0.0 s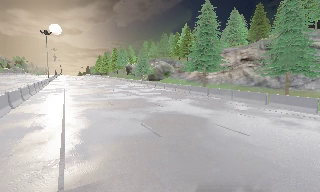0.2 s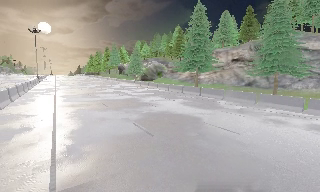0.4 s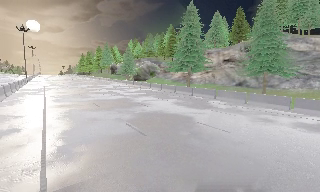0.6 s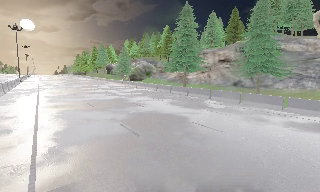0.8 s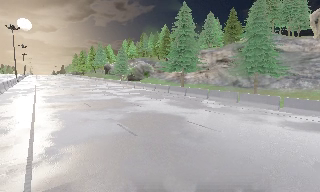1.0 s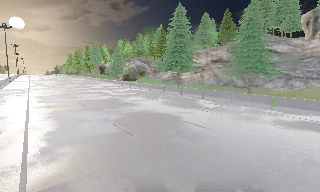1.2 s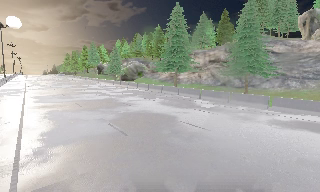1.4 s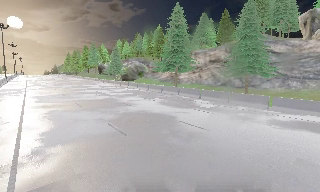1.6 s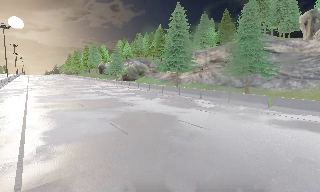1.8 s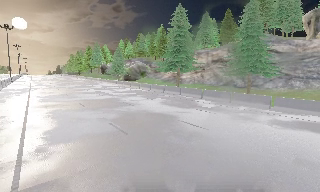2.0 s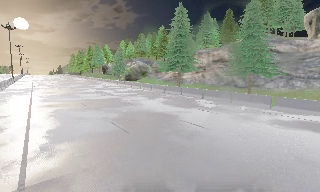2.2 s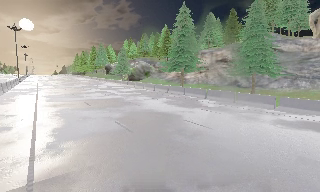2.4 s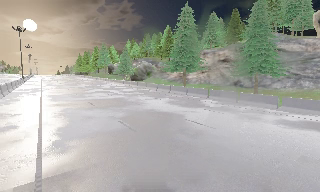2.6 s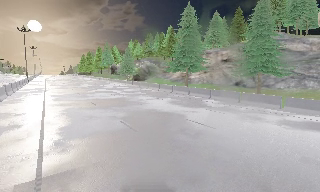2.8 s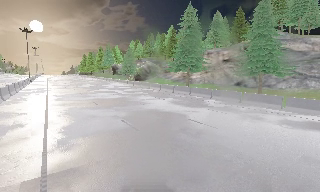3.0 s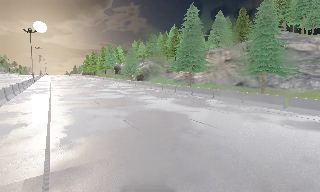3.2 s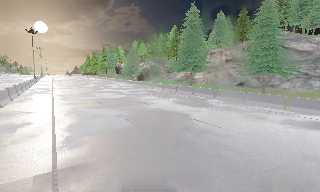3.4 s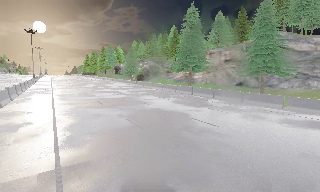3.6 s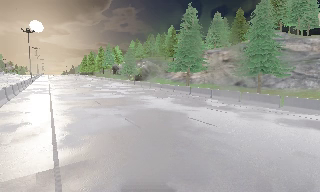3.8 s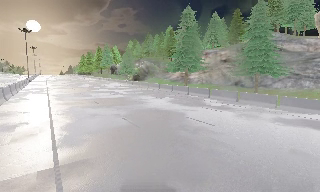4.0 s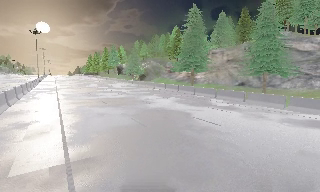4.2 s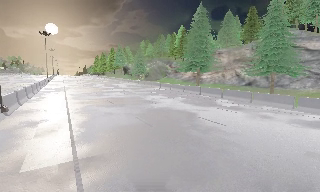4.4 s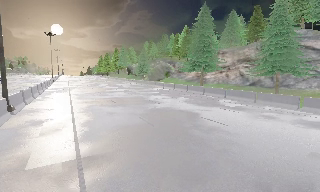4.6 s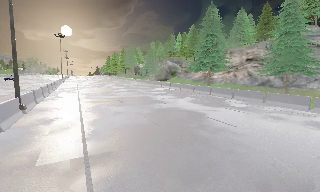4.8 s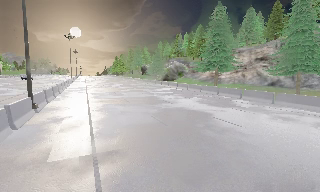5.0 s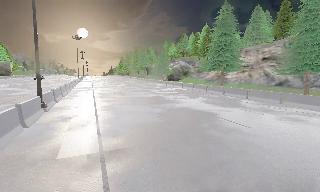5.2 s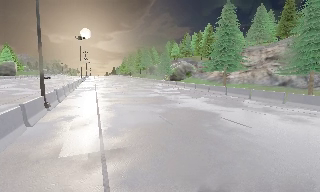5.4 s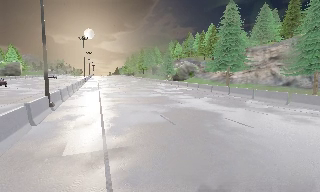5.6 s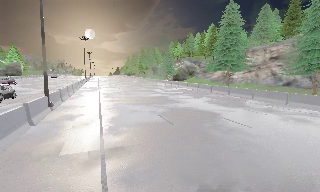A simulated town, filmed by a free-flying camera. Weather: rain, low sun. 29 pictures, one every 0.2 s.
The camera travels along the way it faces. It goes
backward.
0.0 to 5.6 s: The camera travels backward and to its right, about 2 m, so what stands in front gets smaller.
The film runs backward here.
